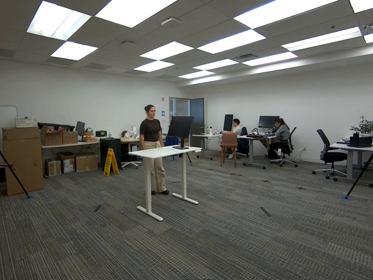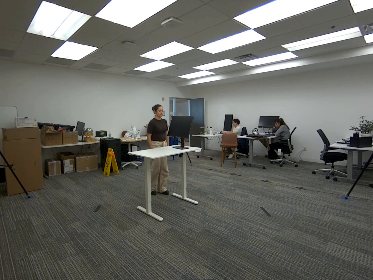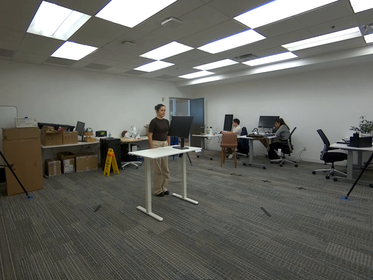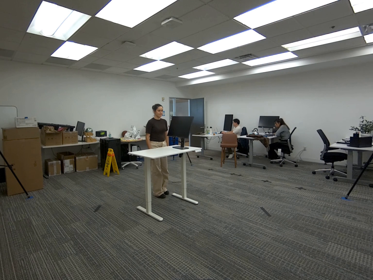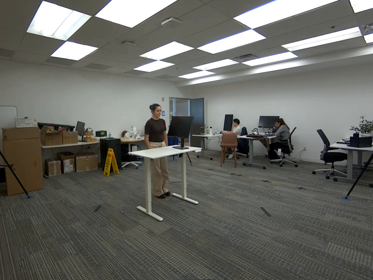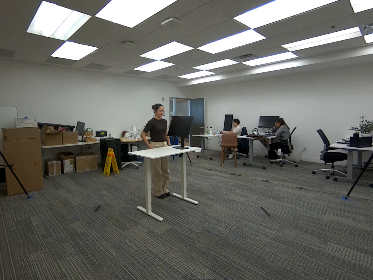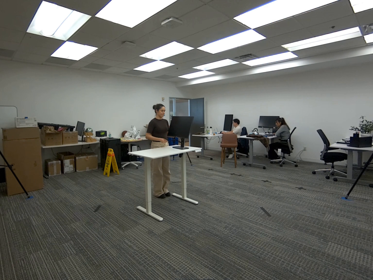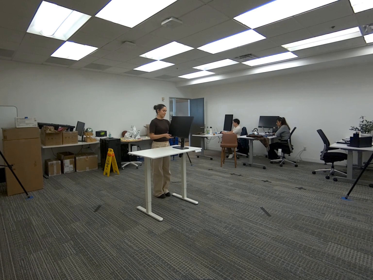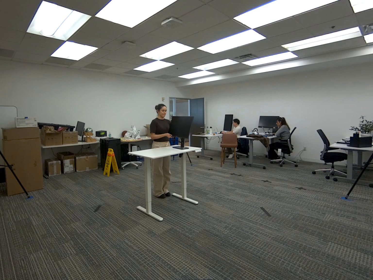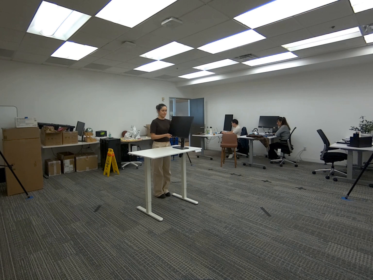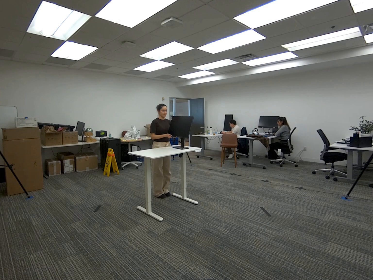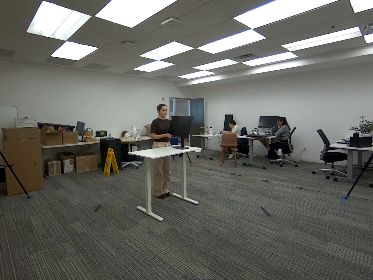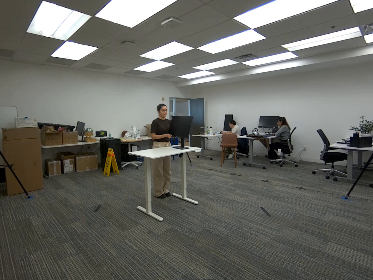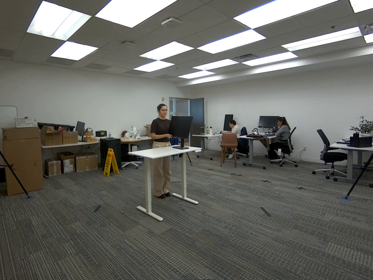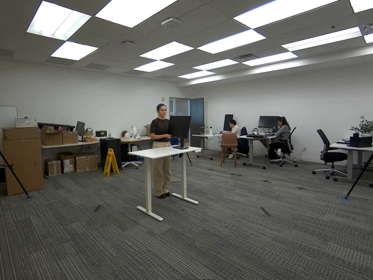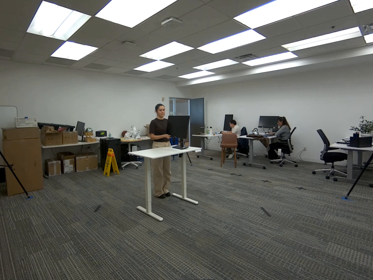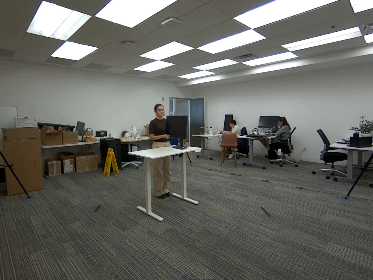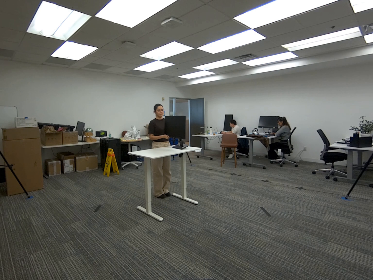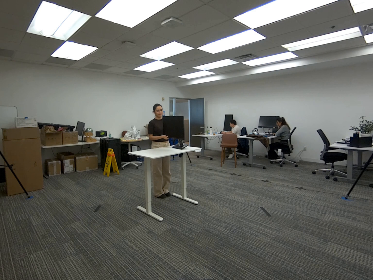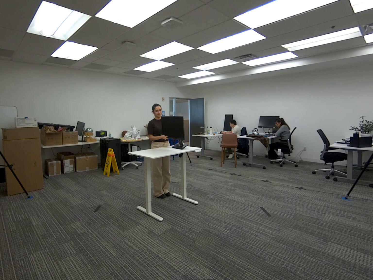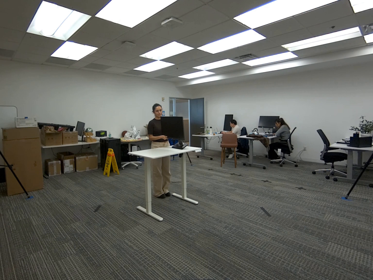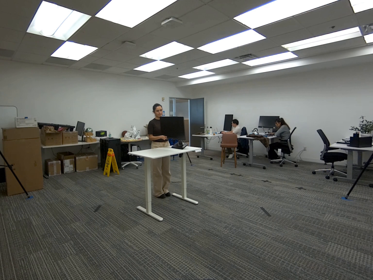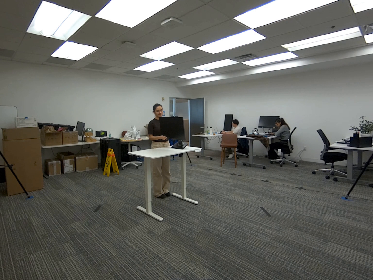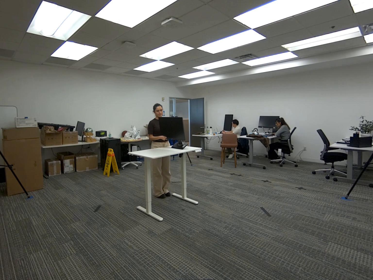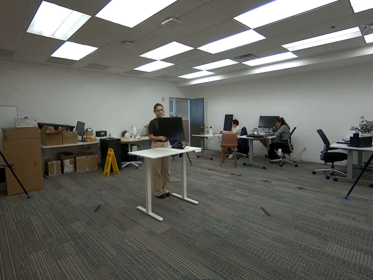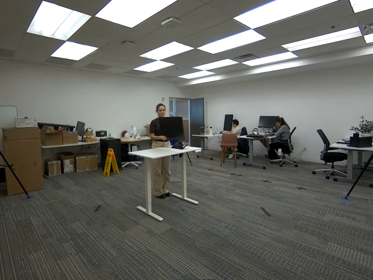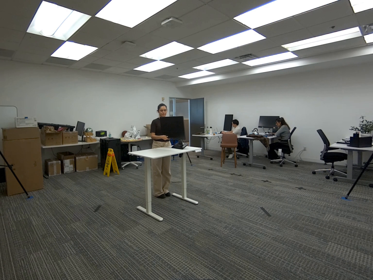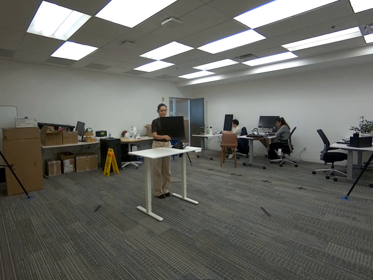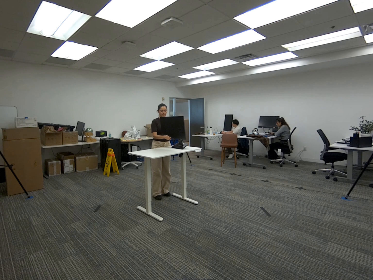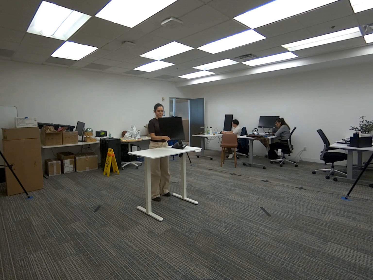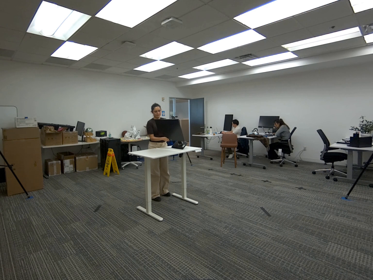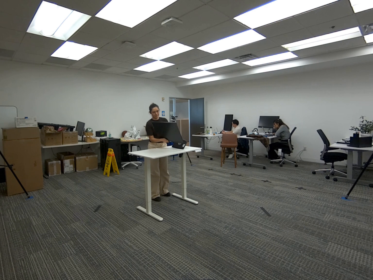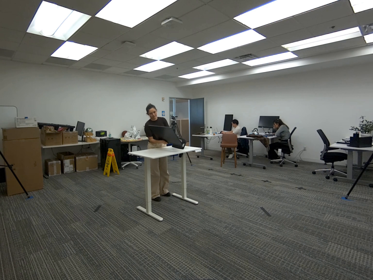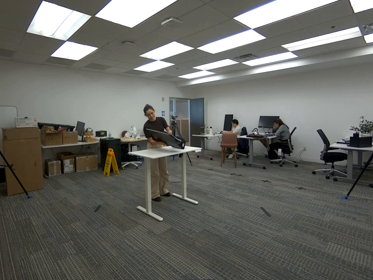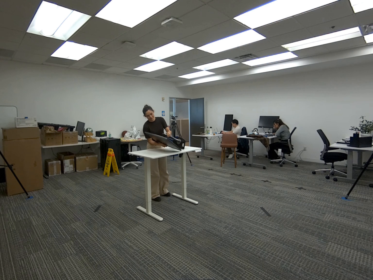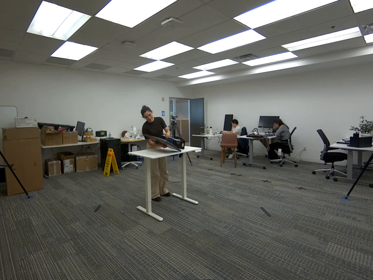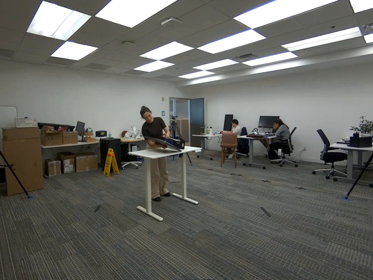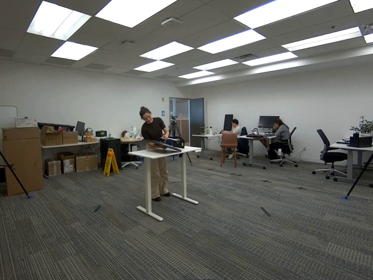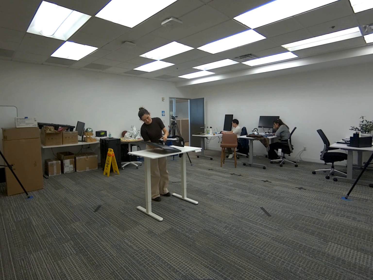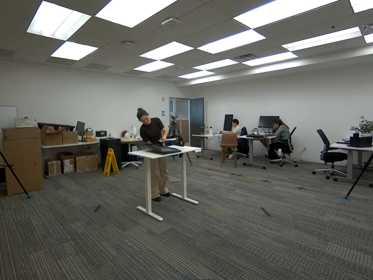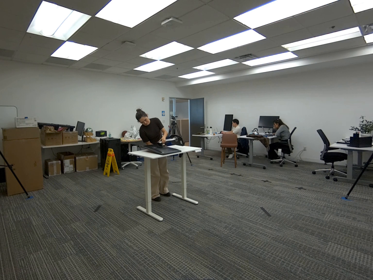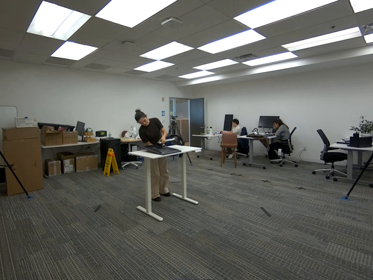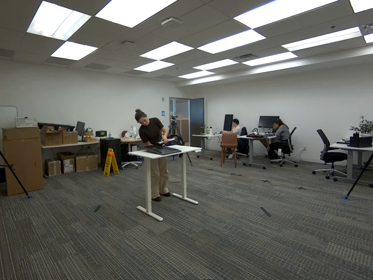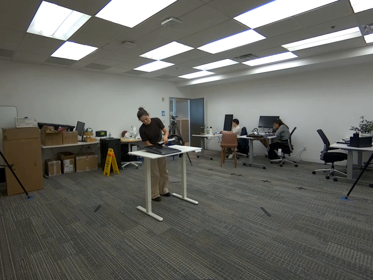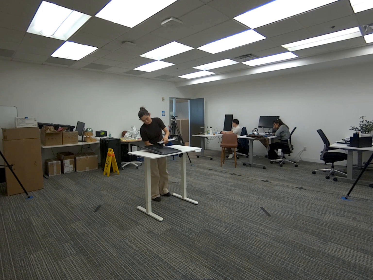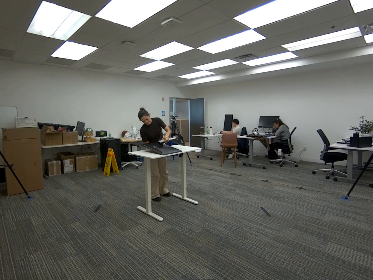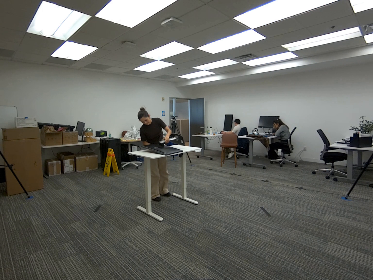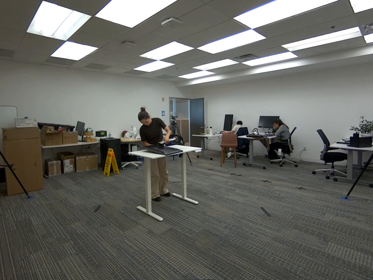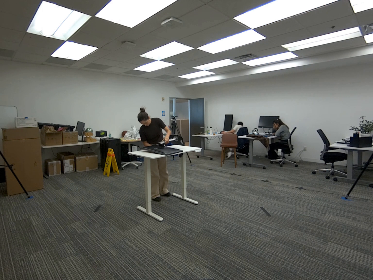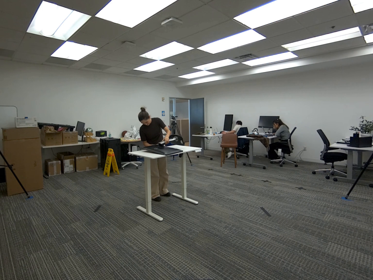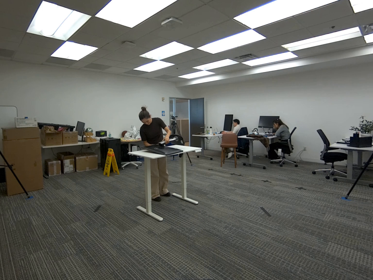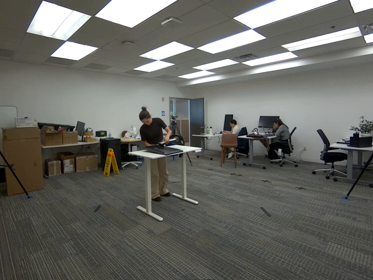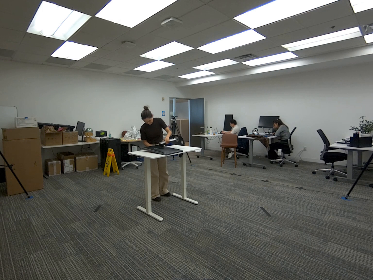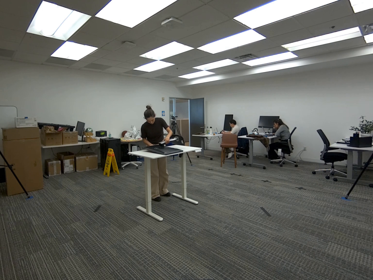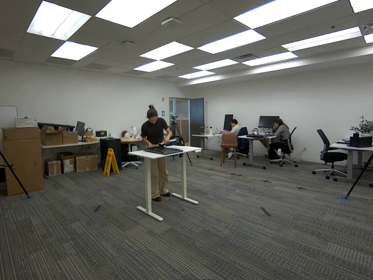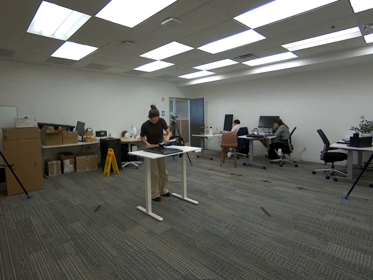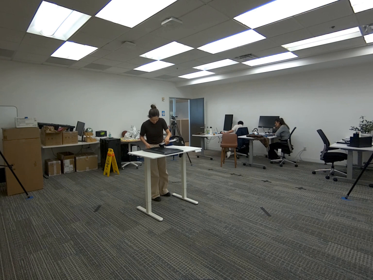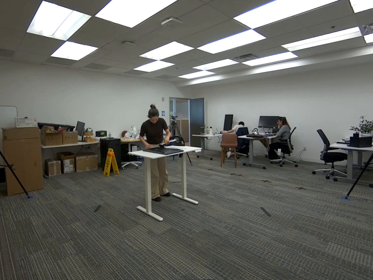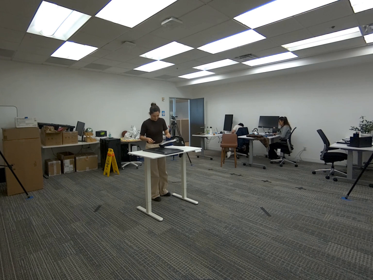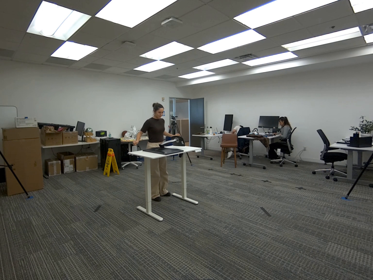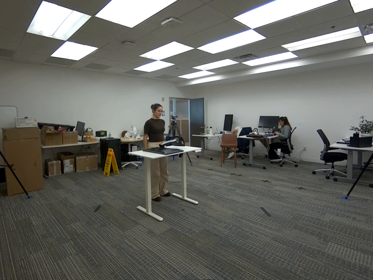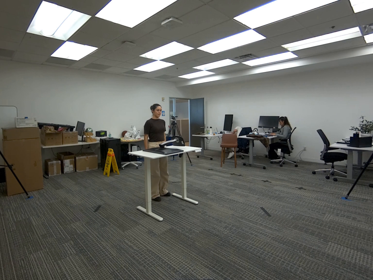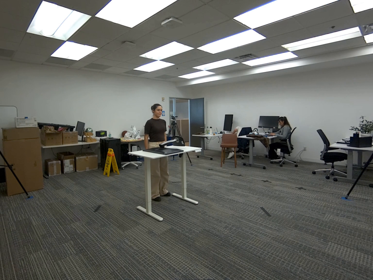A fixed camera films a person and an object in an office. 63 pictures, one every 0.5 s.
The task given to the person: Walk over to the monitor on the white desk and face the monitor face down.
